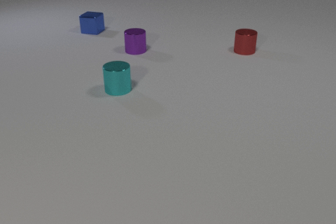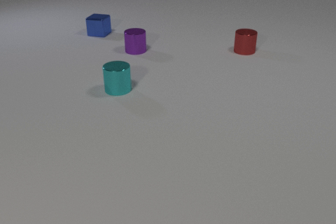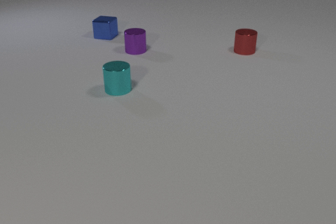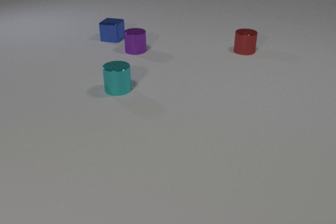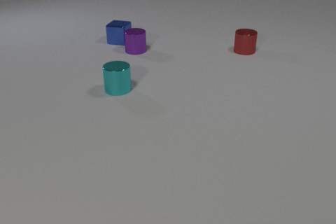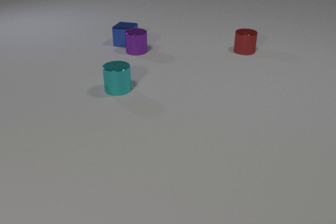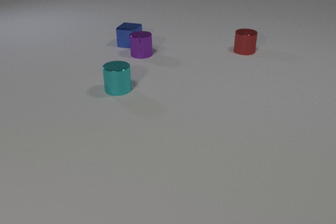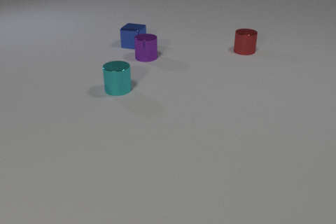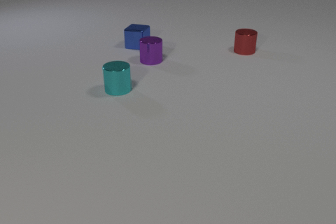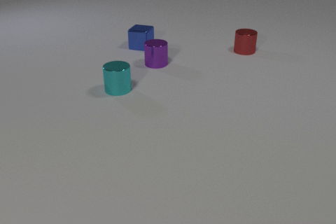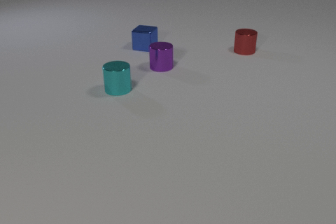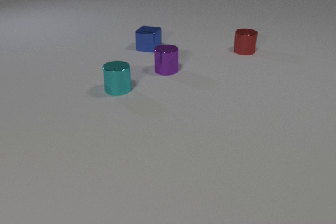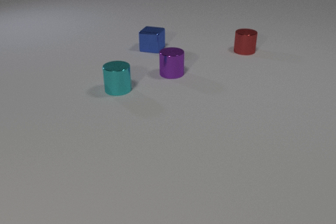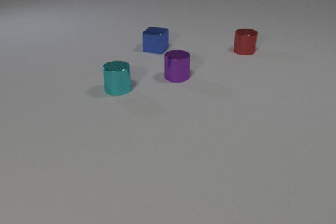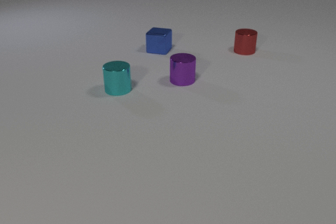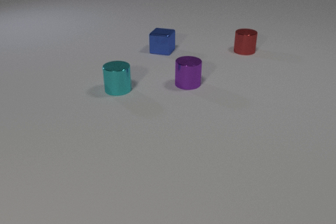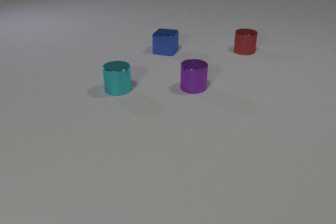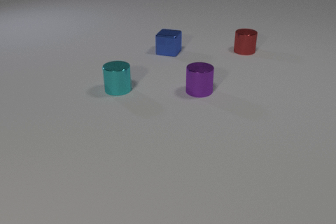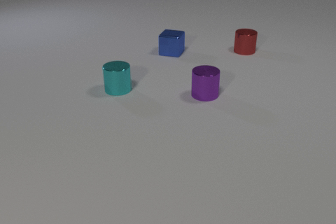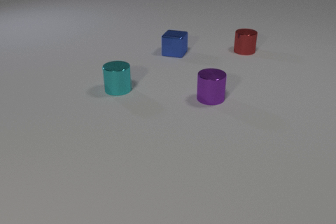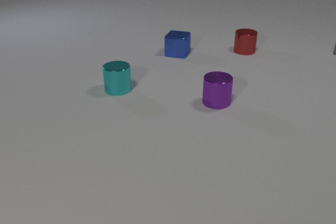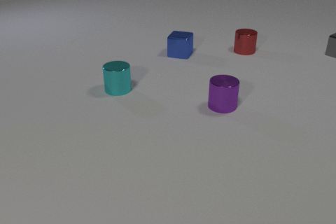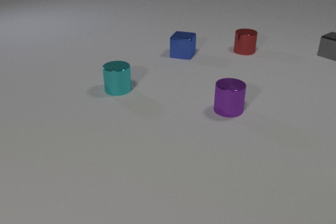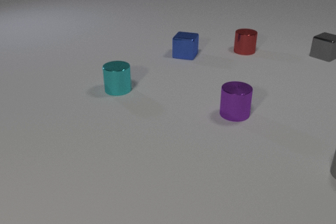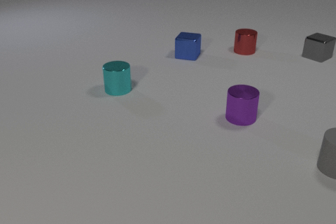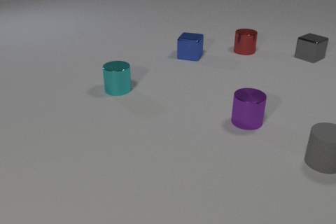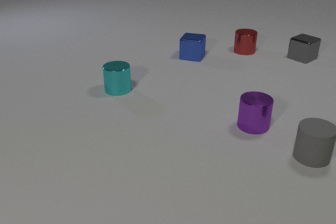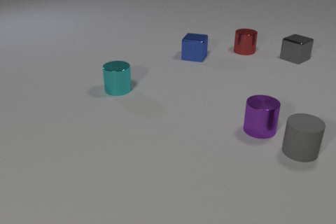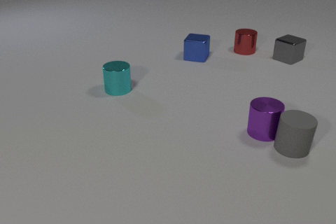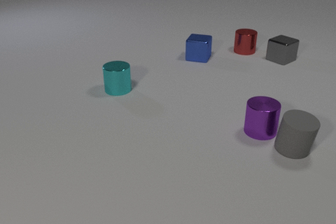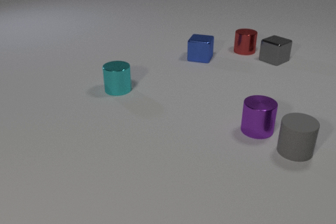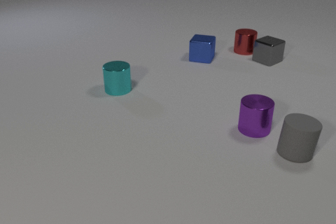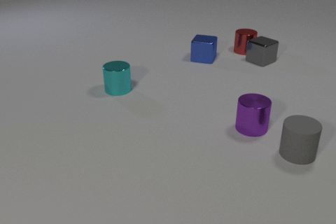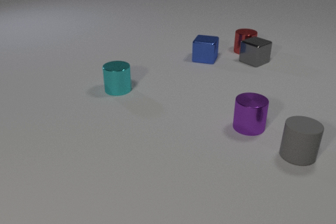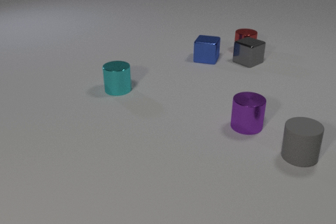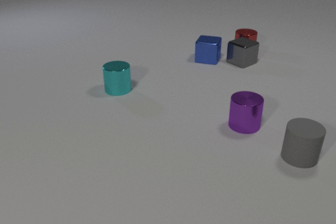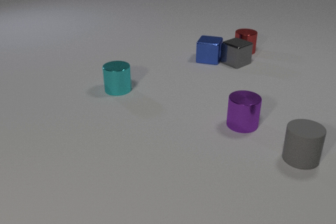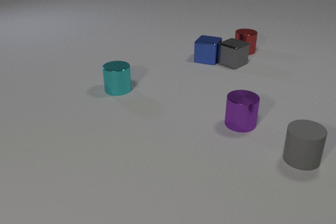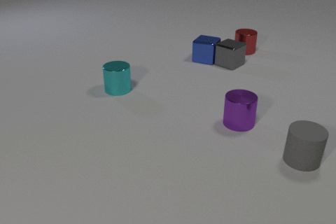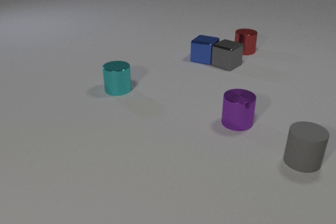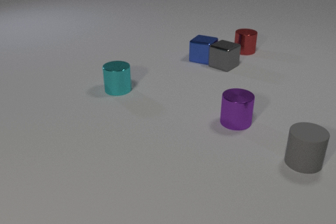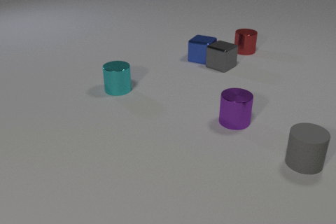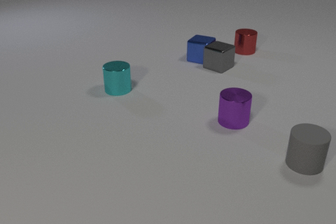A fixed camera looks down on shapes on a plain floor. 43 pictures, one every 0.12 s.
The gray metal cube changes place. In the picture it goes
to the left.
The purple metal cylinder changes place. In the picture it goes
toward the camera.
0.00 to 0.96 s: The blue metal cube slides toward the camera and to the right. The purple metal cylinder slides toward the camera and to the right. The blue metal cube and the purple metal cylinder collide.
0.96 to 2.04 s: The blue metal cube slides to the right and toward the camera. The purple metal cylinder slides toward the camera and to the right.
2.04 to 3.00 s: The blue metal cube slides to the right and toward the camera. The purple metal cylinder slides toward the camera and to the right. The gray rubber cylinder comes in at the right edge, slides to the left. The gray metal cube comes in at the right edge, slides to the left and toward the camera.
3.00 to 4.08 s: The blue metal cube slides to the right and toward the camera. The purple metal cylinder slides toward the camera. The gray rubber cylinder slides to the left. The gray metal cube slides to the left and toward the camera. The purple metal cylinder and the gray rubber cylinder collide.
4.08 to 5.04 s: The blue metal cube slides to the left. The purple metal cylinder slides to the left and away from the camera. The gray rubber cylinder slides toward the camera. The gray metal cube slides to the left and toward the camera. The blue metal cube and the gray metal cube collide.
What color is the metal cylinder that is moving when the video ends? purple.
How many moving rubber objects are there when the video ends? 1.
What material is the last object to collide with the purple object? rubber.
